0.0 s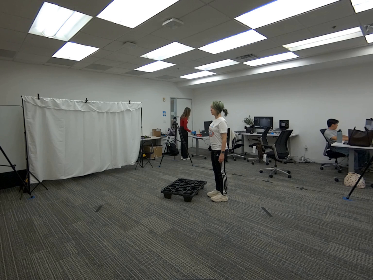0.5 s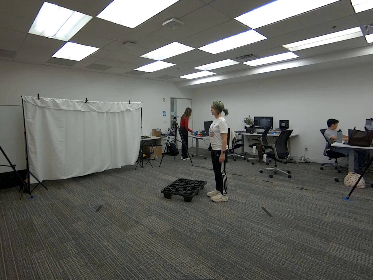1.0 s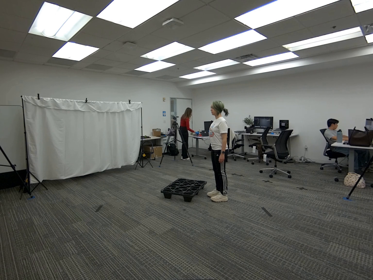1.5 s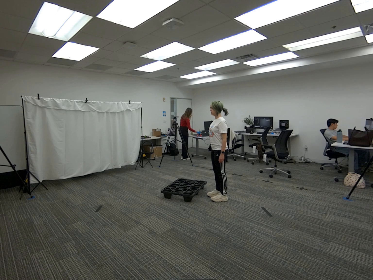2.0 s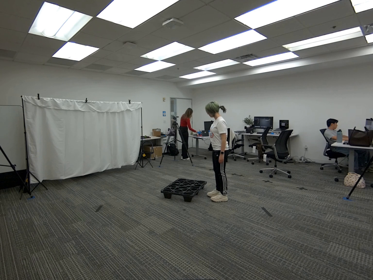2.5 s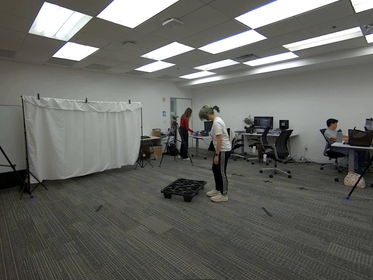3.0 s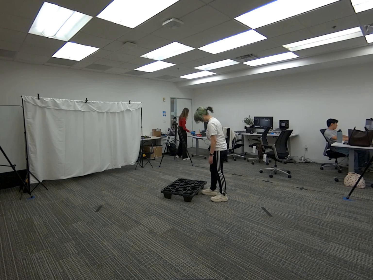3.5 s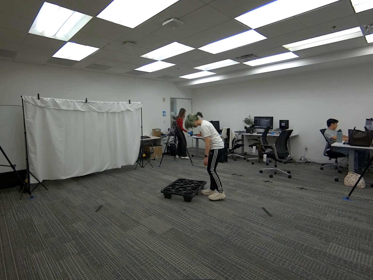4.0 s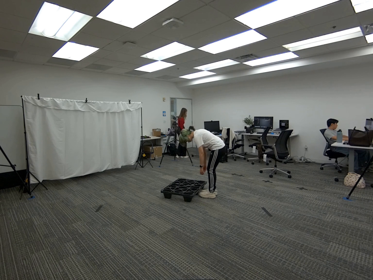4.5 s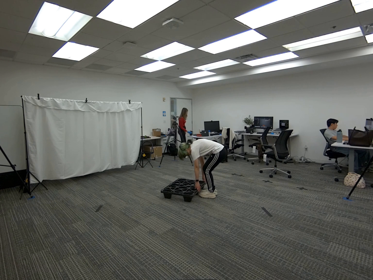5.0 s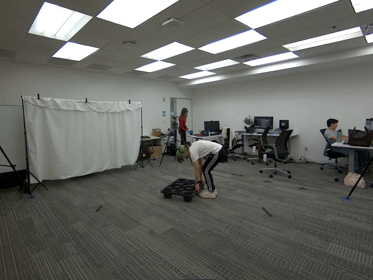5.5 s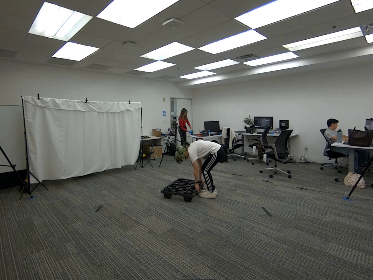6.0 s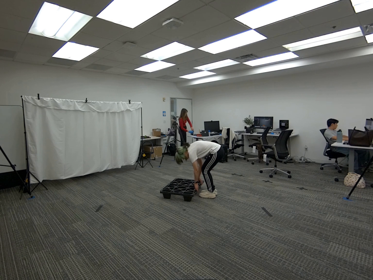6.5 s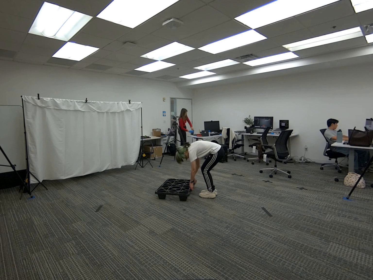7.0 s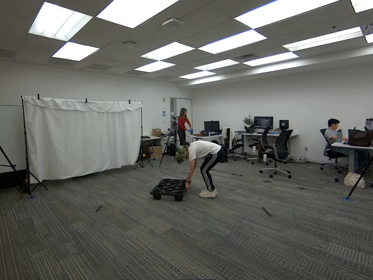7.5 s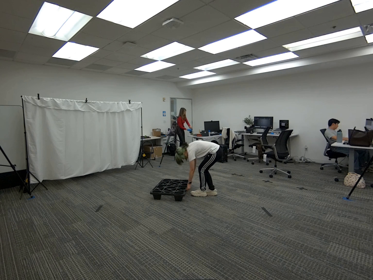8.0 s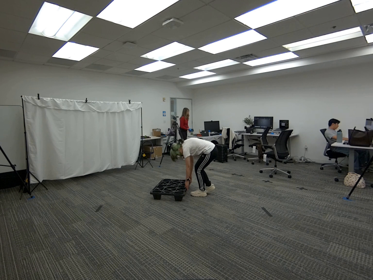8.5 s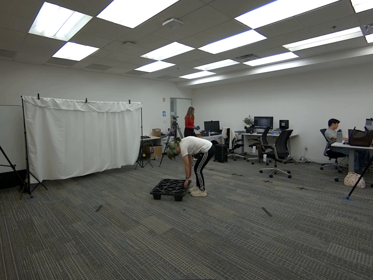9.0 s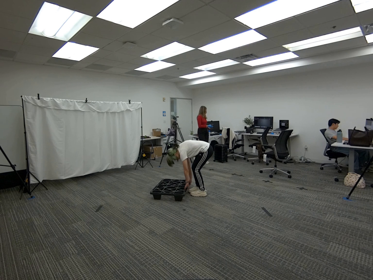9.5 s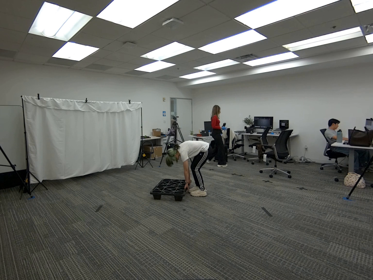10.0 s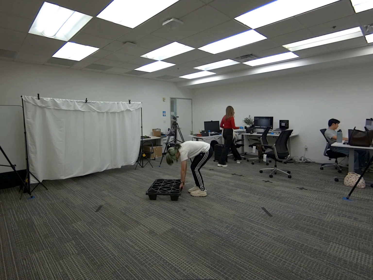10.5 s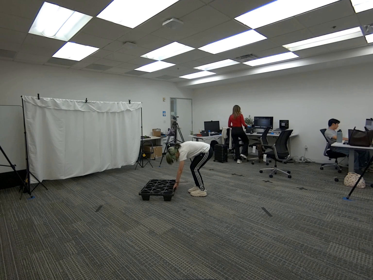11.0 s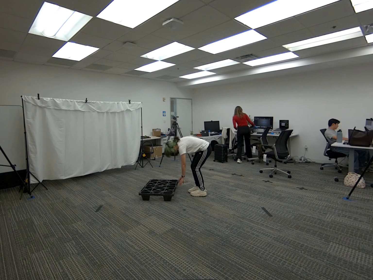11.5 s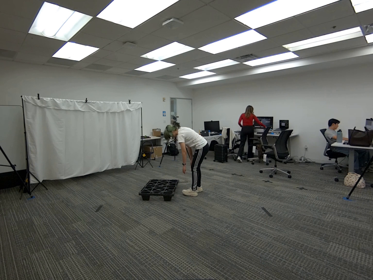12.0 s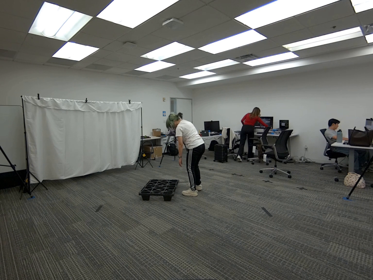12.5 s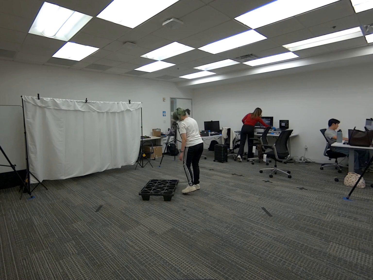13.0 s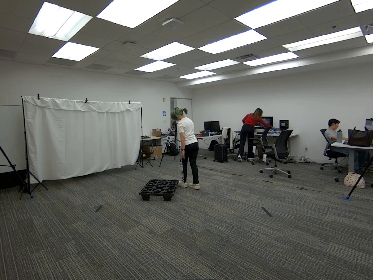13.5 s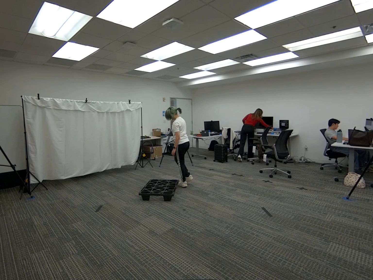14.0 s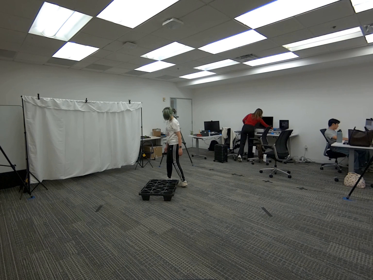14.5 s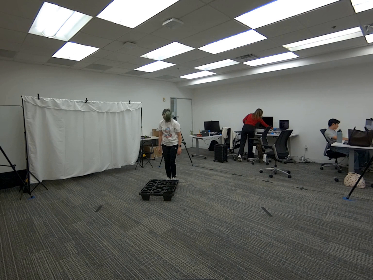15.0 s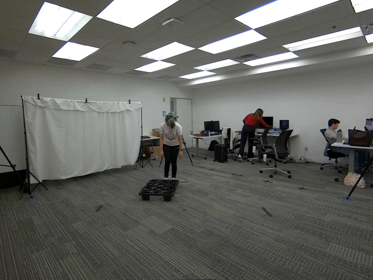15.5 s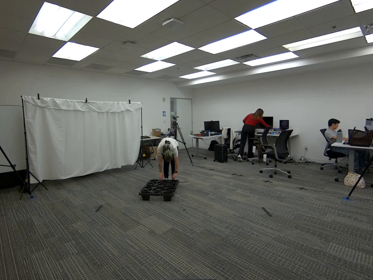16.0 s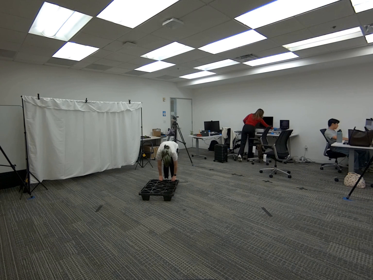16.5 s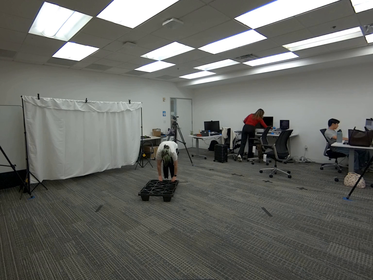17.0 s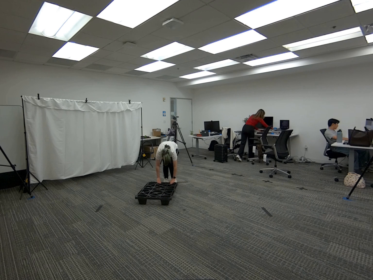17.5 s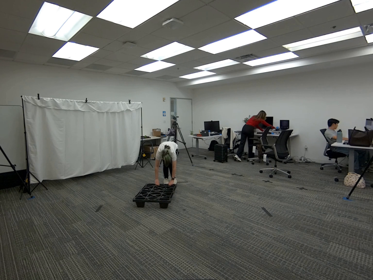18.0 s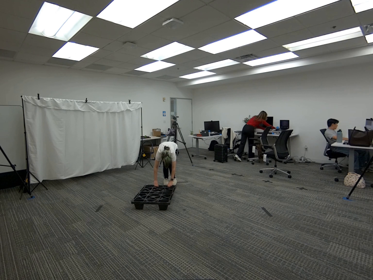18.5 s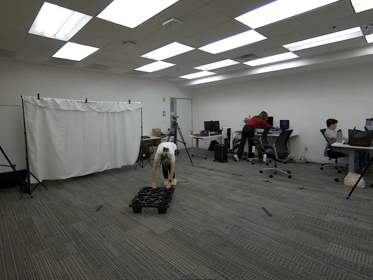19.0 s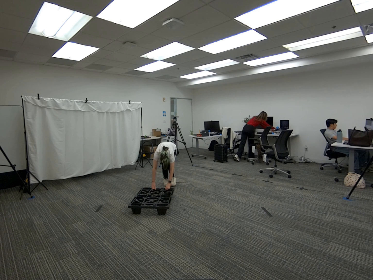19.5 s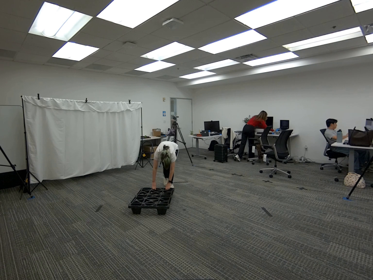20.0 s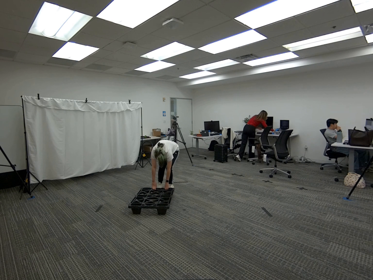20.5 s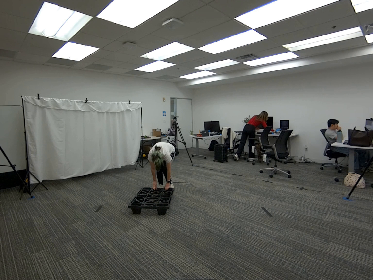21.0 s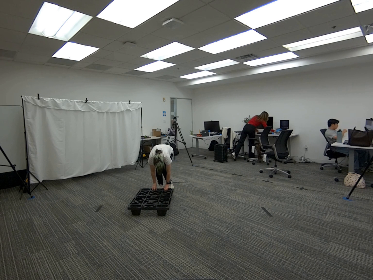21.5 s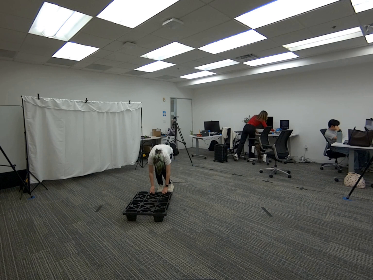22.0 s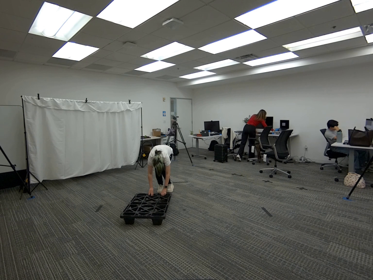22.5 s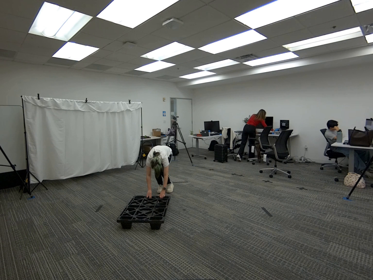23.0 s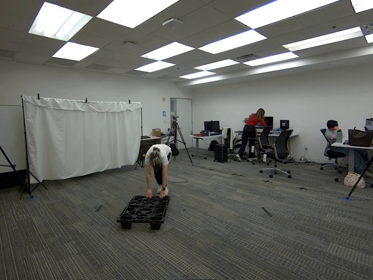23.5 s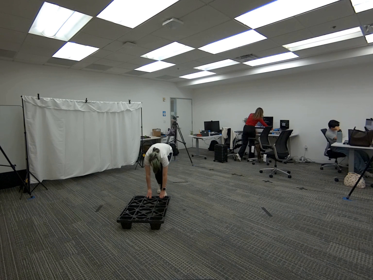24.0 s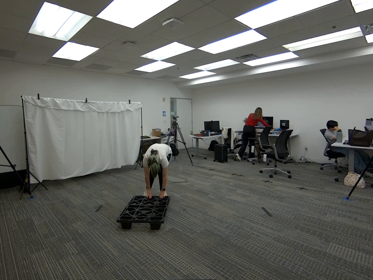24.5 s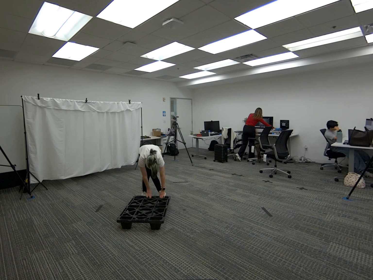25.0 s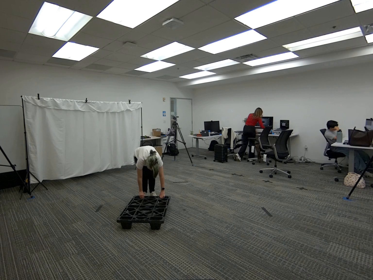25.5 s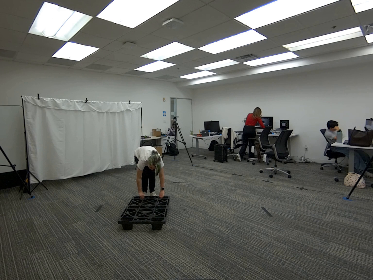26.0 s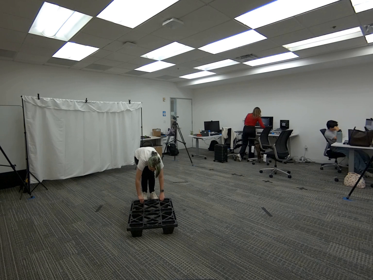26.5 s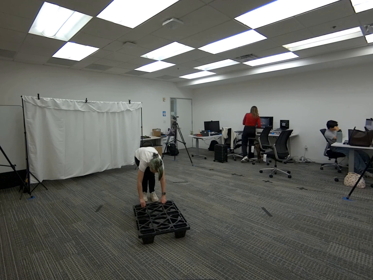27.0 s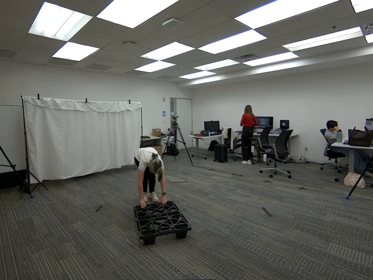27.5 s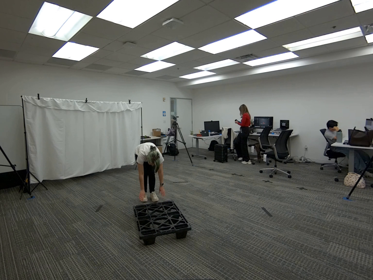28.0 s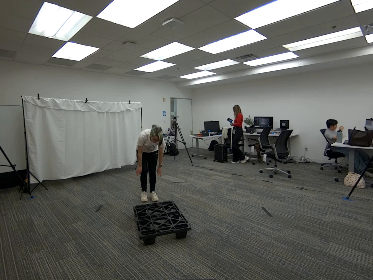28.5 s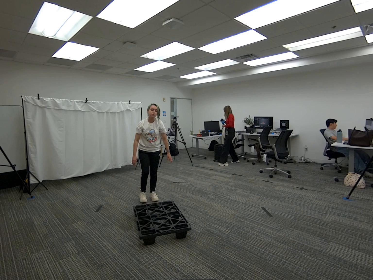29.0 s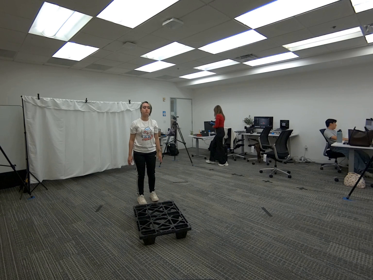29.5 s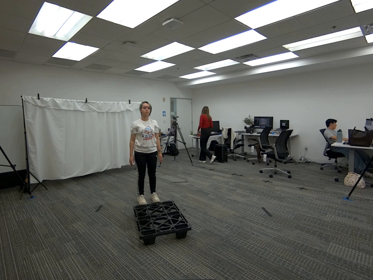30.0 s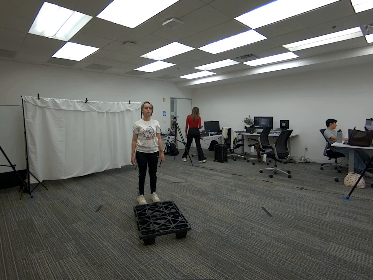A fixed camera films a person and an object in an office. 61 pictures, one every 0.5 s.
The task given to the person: Walk over to the platform on the ground and push the platform away from you.
